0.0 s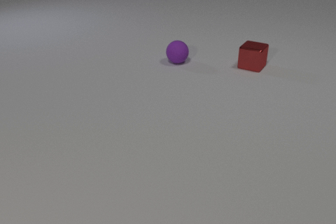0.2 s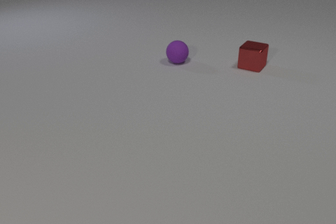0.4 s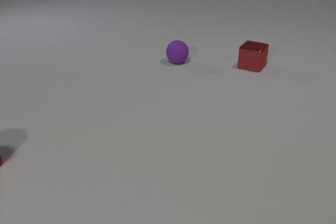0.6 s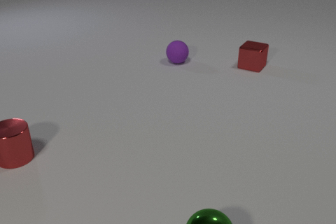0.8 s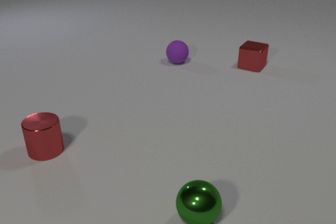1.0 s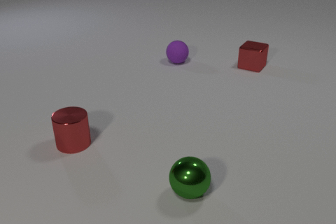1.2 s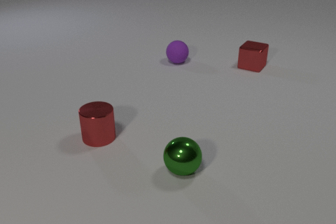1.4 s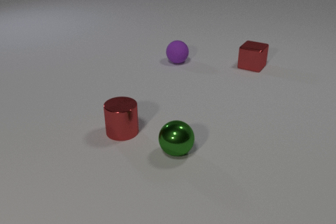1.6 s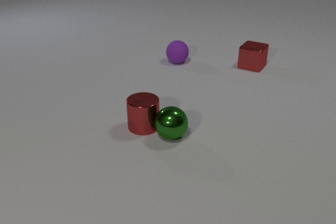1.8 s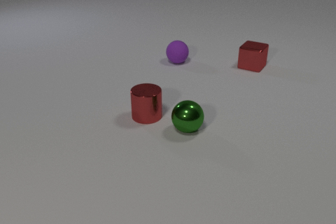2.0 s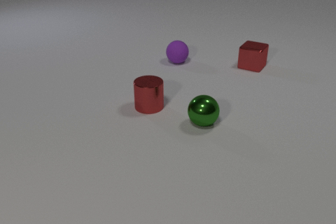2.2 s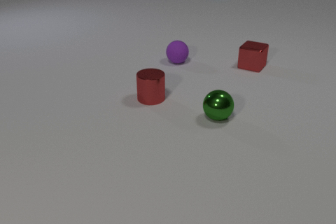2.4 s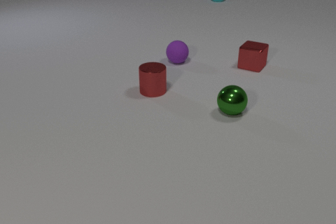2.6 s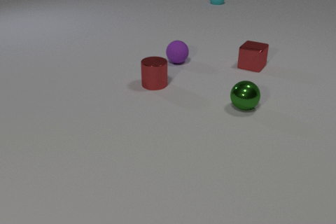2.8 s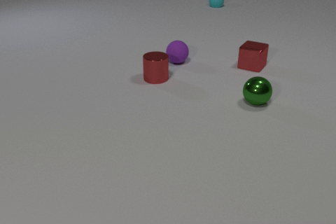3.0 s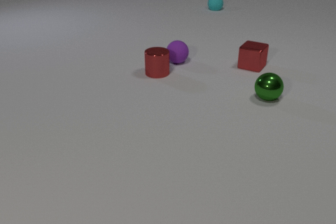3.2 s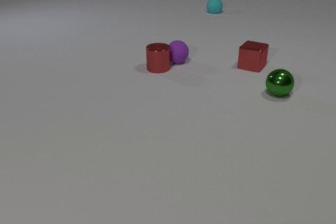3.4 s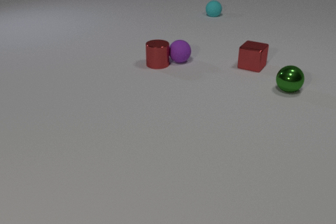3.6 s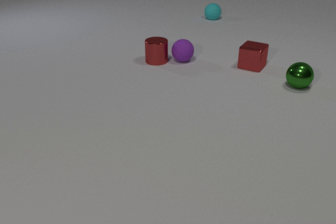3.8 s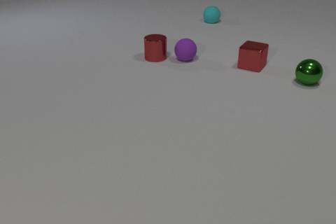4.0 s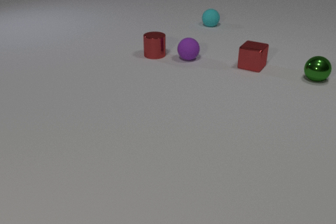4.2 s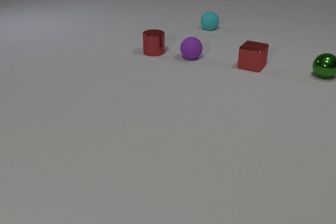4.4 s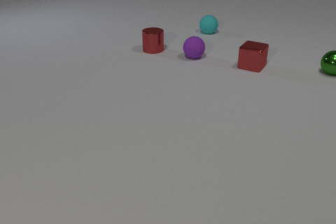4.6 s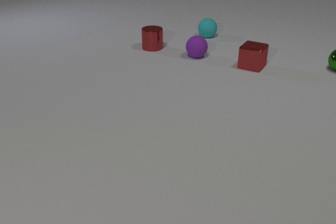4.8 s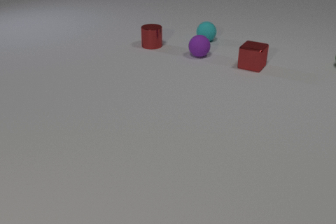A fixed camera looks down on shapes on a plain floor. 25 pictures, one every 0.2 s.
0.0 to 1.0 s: The red metal cylinder comes in at the left edge, slides to the right. The green metal sphere comes in at the bottom edge, rolls away from the camera.
1.0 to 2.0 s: The red metal cylinder slides to the right and away from the camera. The green metal sphere rolls away from the camera. The red metal cylinder and the green metal sphere collide.
2.0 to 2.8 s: The red metal cylinder slides away from the camera. The green metal sphere rolls to the right and away from the camera. The cyan rubber sphere comes in at the top edge, rolls toward the camera.
2.8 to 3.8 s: The red metal cylinder slides away from the camera. The green metal sphere rolls away from the camera and to the right. The purple rubber sphere rolls to the right and away from the camera. The cyan rubber sphere rolls toward the camera. The red metal cylinder and the purple rubber sphere collide.
3.8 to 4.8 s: The red metal cylinder slides away from the camera. The green metal sphere rolls away from the camera and to the right. The purple rubber sphere rolls to the right and away from the camera. The cyan rubber sphere rolls toward the camera.
Are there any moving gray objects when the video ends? no.
How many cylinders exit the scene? 0.
How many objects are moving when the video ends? 3.
